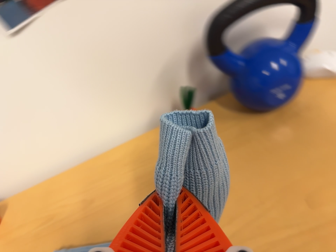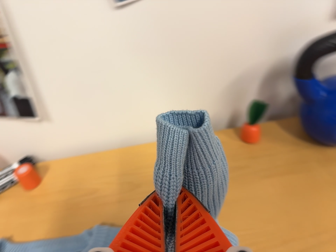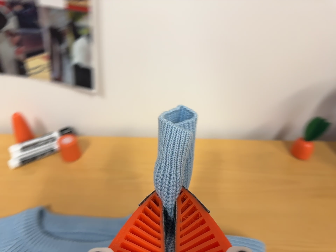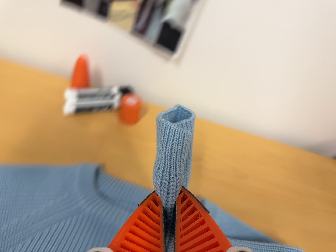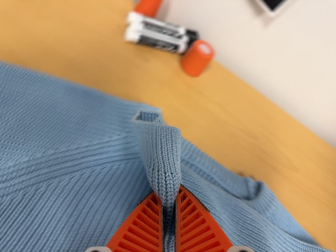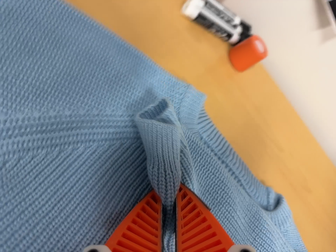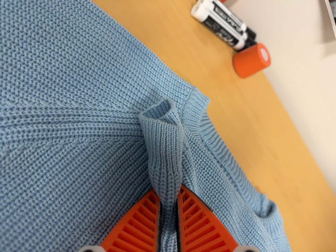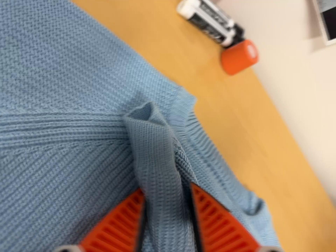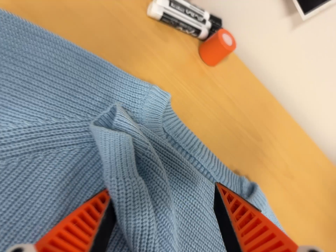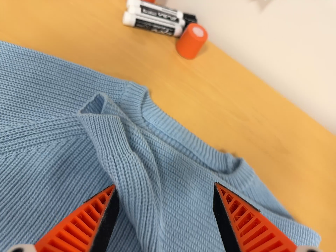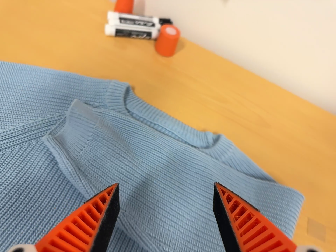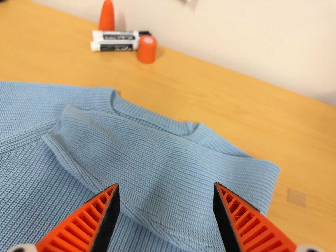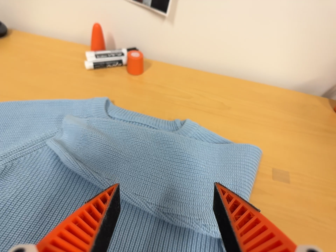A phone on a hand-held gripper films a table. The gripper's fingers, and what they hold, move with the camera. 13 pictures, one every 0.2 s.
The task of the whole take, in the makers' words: right arm across.
0.0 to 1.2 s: The camera travels to its left, about 50 cm, so close, fixed things drift to the right. Its aim tips toward the bottom of its view by about 15 degrees, and the scene shifts upward. It rolls about its line of sight by about 75 degrees, and the scene rotates clockwise.
1.2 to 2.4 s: The camera pans to its left by about 15 degrees. It travels to its right, backward and toward the bottom of its view, about 32 cm. Its aim tips toward the top of its view by about 15 degrees. It rolls about its line of sight by about 40 degrees, and the scene rotates counterclockwise.
The film runs forward here.
